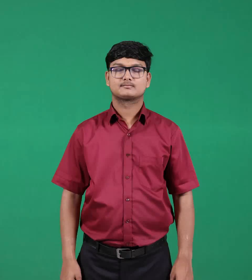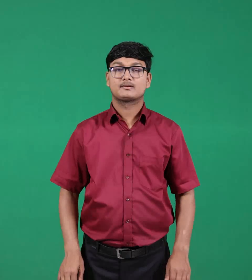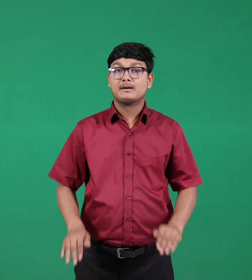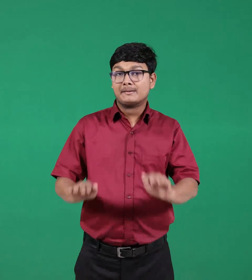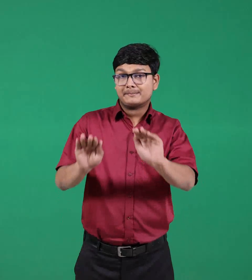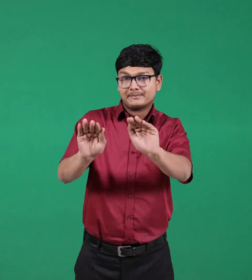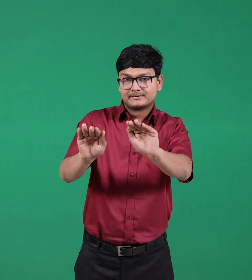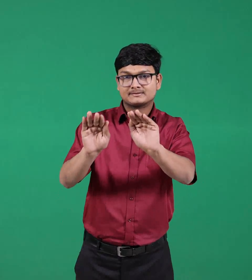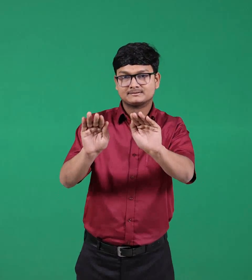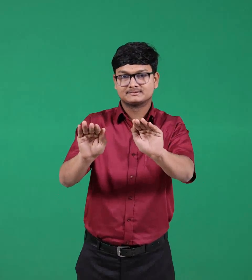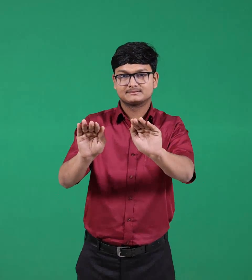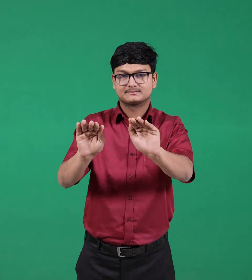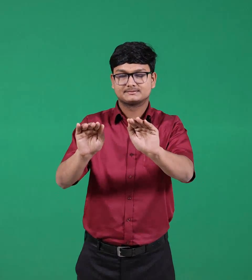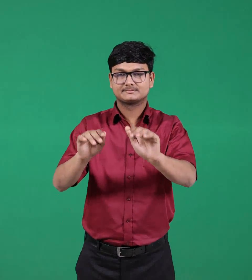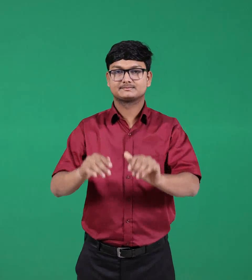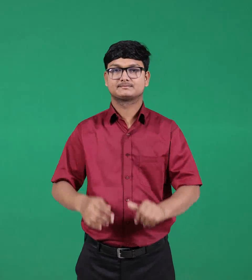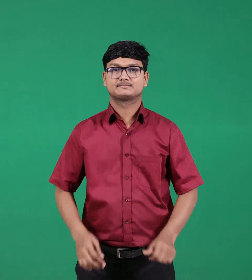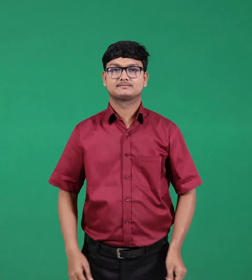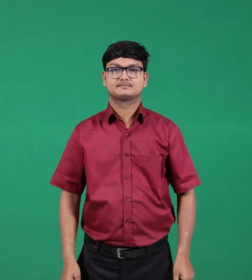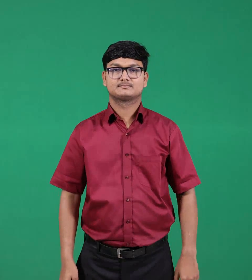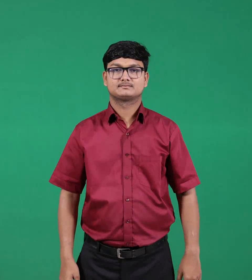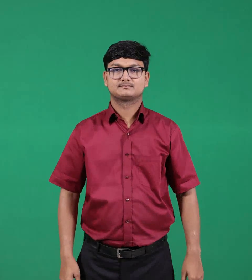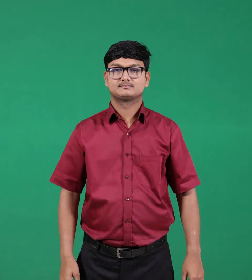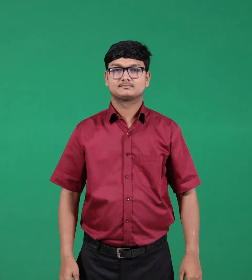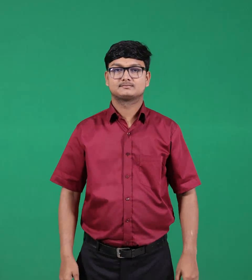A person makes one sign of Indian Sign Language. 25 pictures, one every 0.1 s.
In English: bless
